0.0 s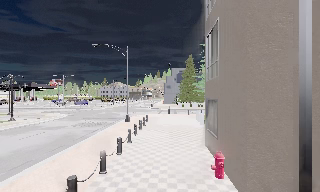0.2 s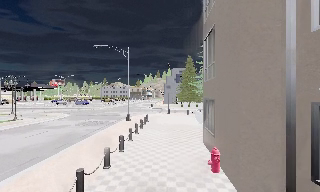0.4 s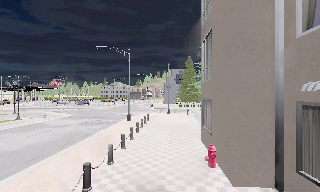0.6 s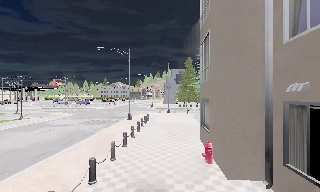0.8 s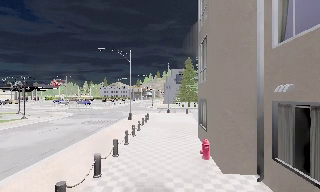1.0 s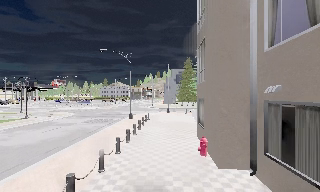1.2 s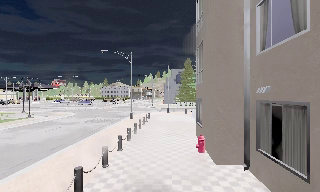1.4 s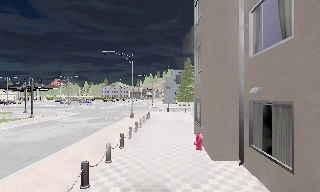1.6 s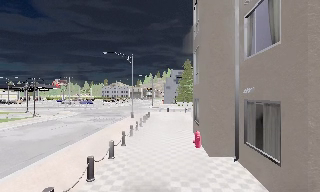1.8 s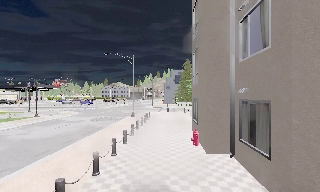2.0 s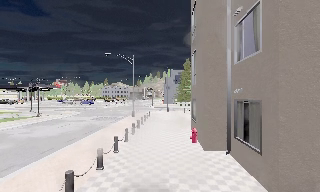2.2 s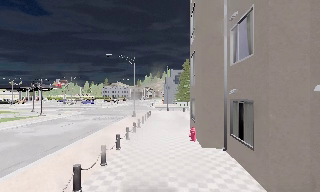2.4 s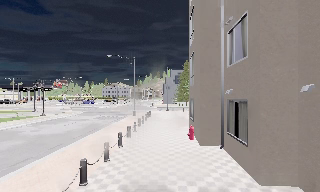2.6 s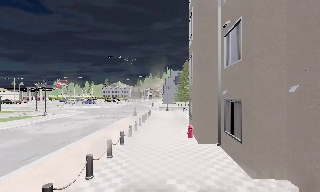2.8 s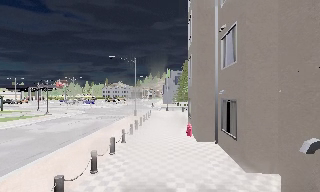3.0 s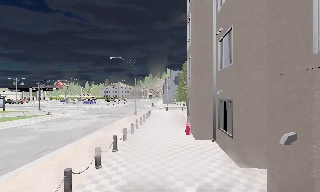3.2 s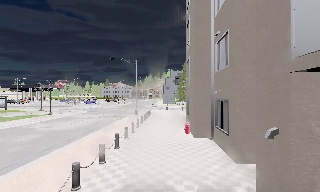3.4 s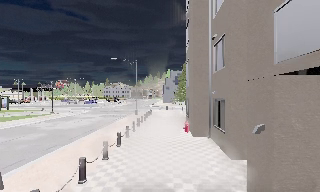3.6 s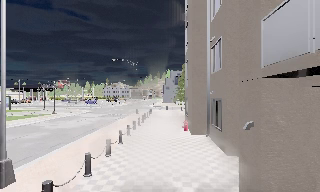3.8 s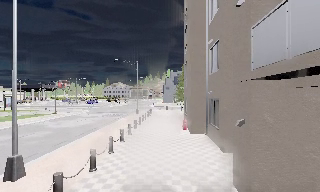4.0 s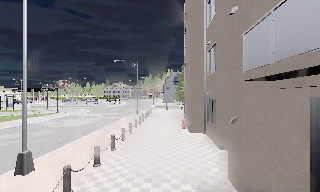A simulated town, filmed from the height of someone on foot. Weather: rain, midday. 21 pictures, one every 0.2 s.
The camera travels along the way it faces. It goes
backward.
0.0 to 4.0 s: The camera travels backward, about 7 m, so what stands in front gets smaller.
The film runs backward here.
